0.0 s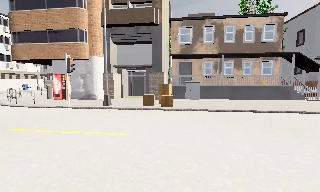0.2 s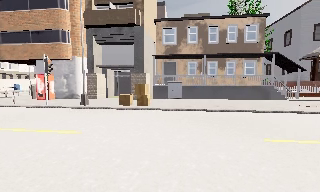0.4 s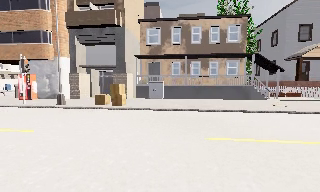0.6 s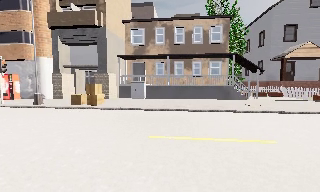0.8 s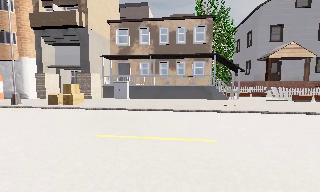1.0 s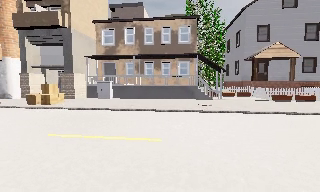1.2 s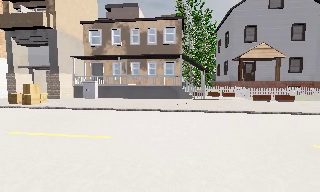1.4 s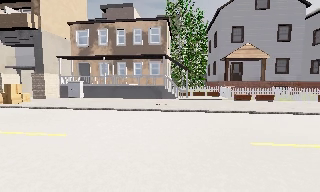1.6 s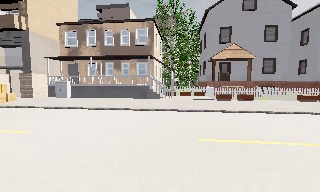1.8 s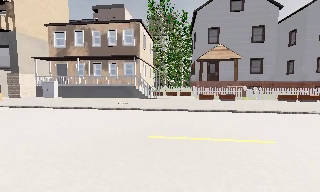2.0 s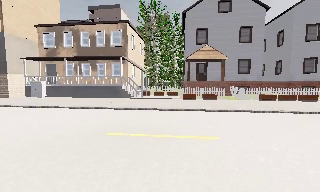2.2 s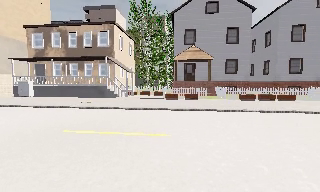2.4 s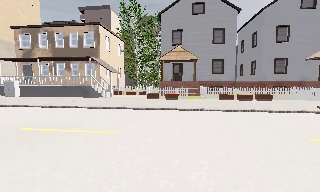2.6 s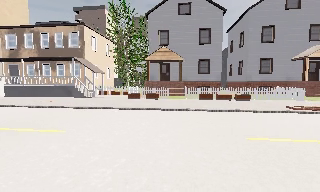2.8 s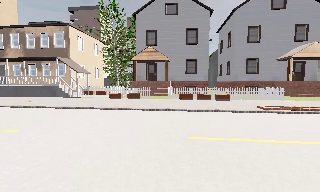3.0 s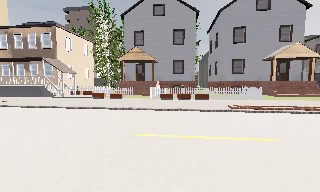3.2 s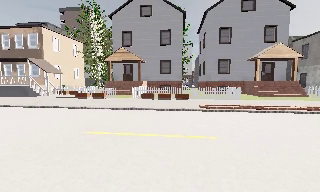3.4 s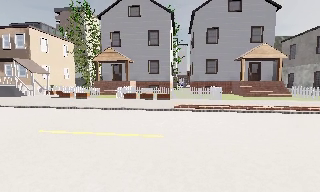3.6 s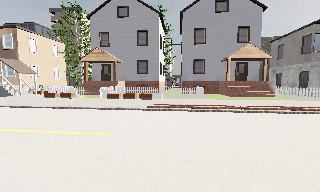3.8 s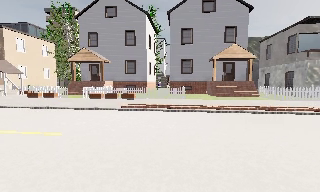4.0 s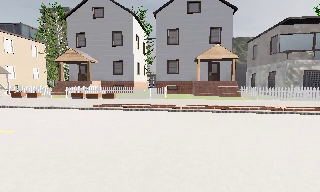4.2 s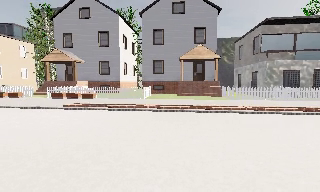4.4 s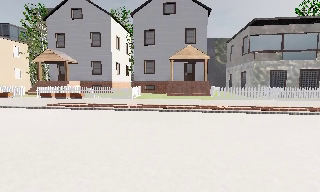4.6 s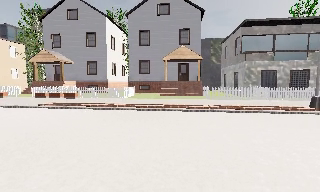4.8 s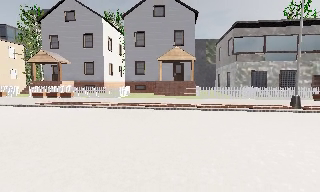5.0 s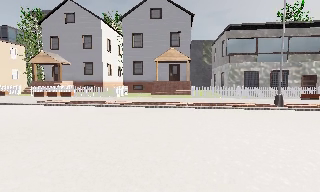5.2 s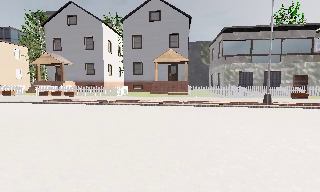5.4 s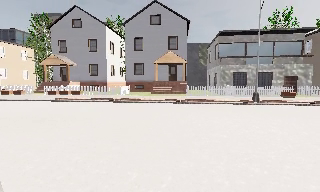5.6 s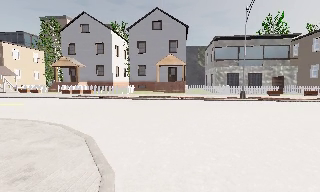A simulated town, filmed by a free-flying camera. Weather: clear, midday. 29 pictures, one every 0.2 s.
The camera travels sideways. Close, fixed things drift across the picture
to the left.
0.0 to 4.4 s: The camera travels to its right, about 30 m, so close, fixed things drift to the left.
4.4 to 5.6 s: The camera travels backward, about 6 m, so what stands in front gets smaller. It gains speed.
The film runs forward here.
